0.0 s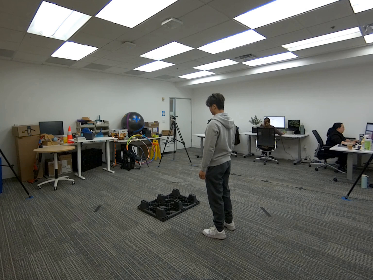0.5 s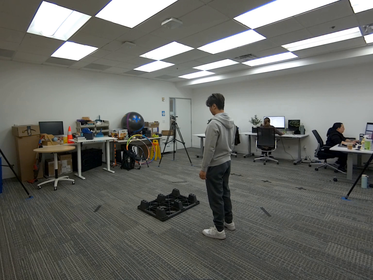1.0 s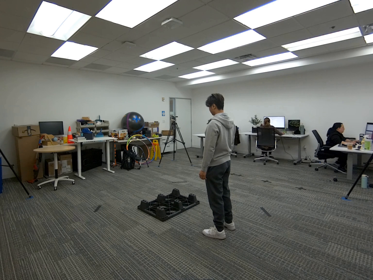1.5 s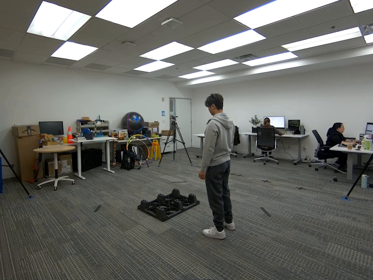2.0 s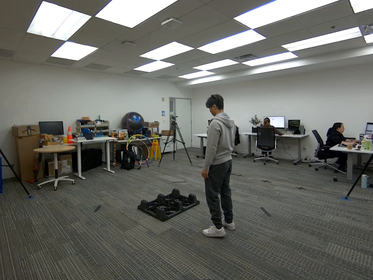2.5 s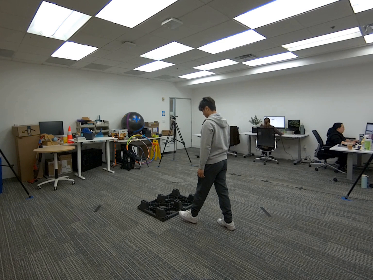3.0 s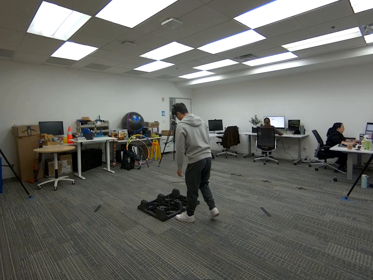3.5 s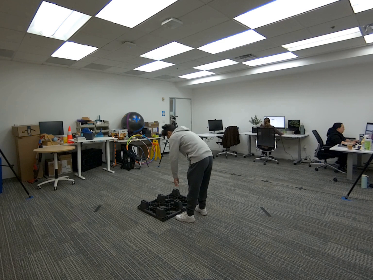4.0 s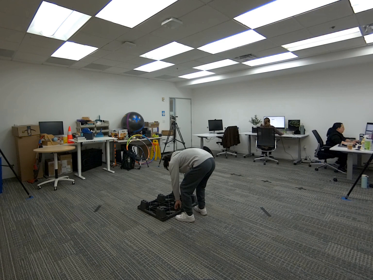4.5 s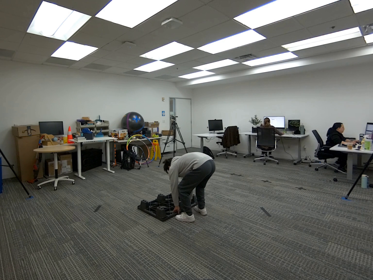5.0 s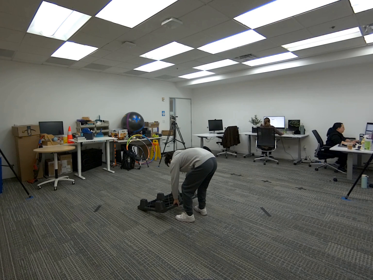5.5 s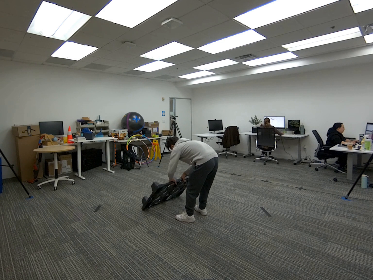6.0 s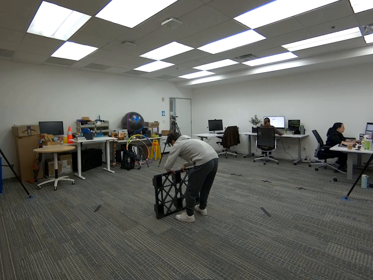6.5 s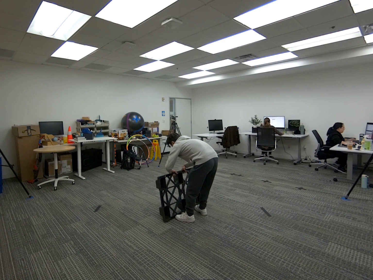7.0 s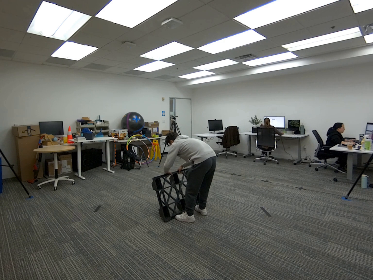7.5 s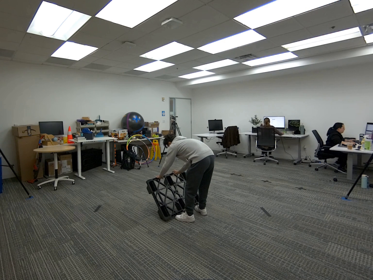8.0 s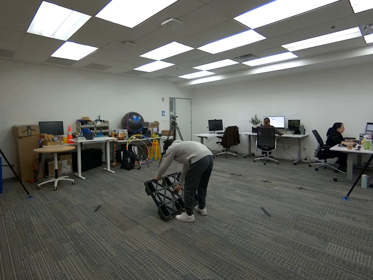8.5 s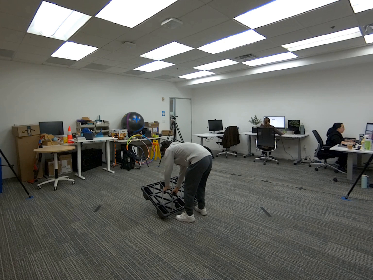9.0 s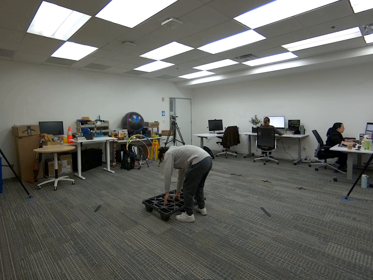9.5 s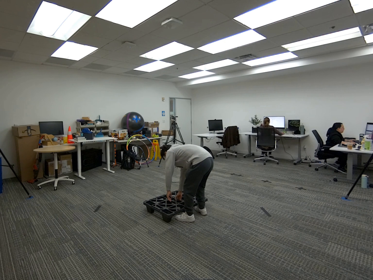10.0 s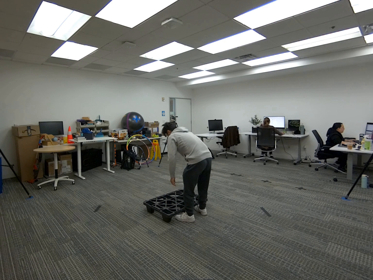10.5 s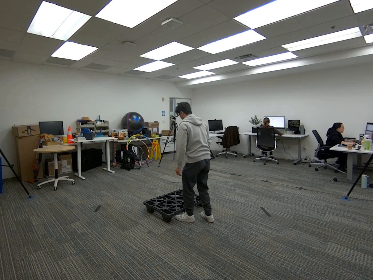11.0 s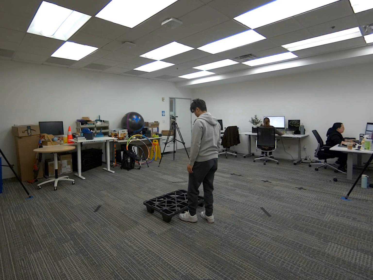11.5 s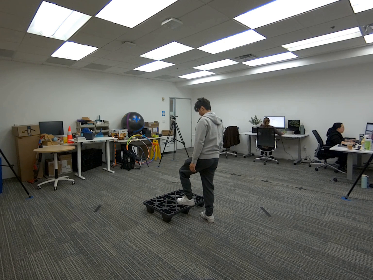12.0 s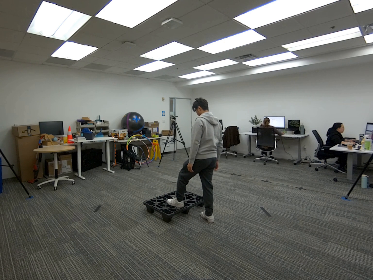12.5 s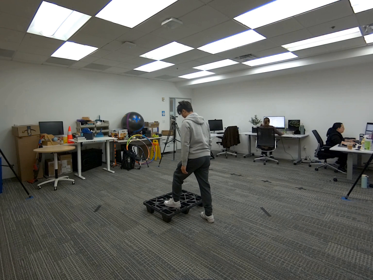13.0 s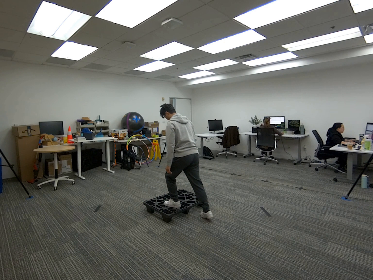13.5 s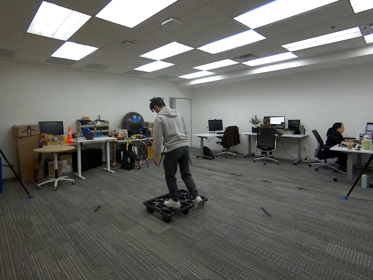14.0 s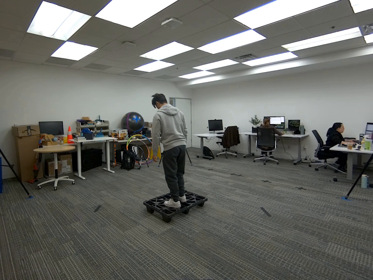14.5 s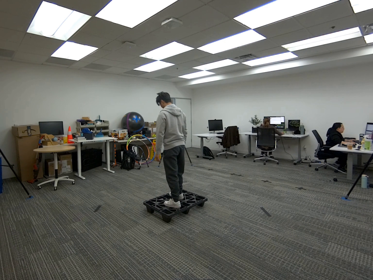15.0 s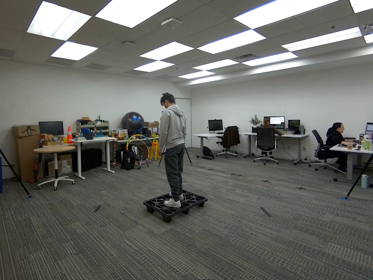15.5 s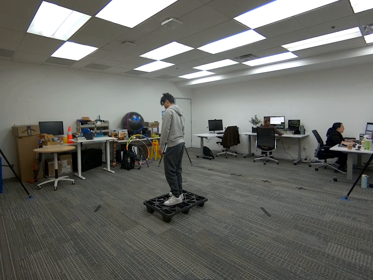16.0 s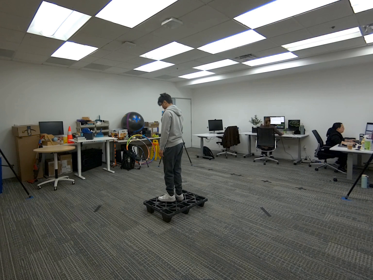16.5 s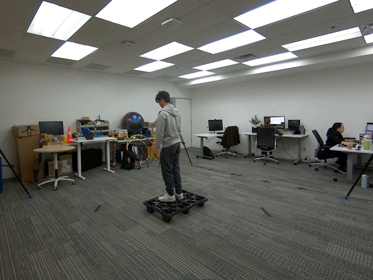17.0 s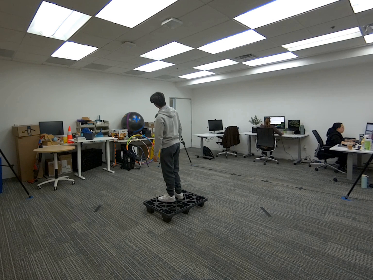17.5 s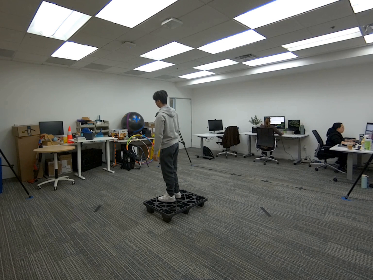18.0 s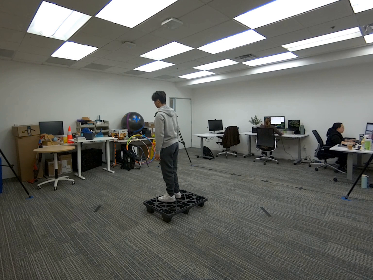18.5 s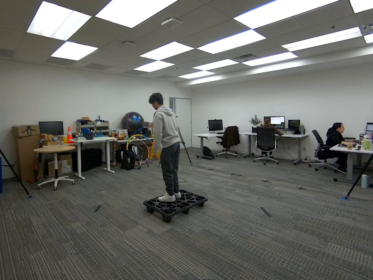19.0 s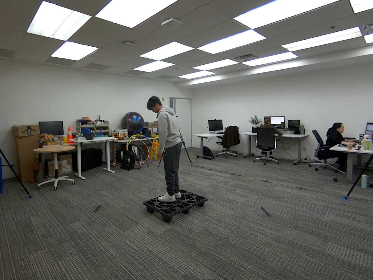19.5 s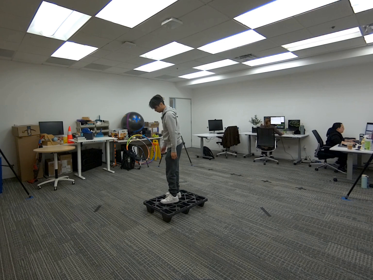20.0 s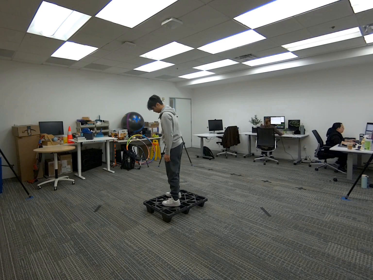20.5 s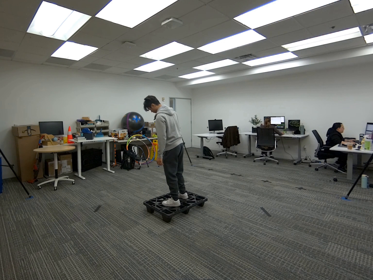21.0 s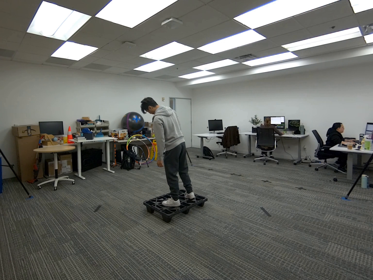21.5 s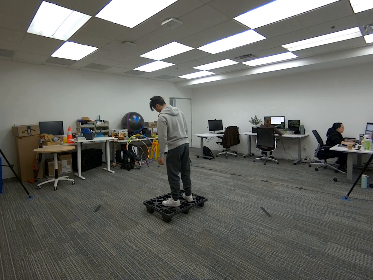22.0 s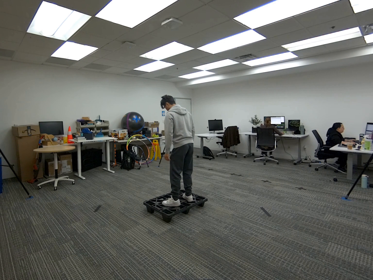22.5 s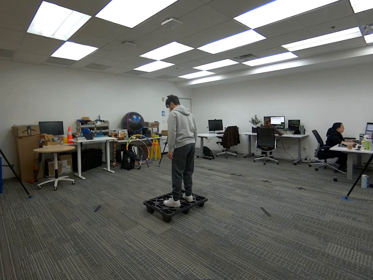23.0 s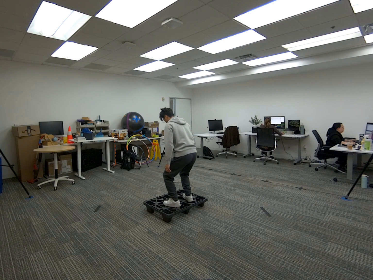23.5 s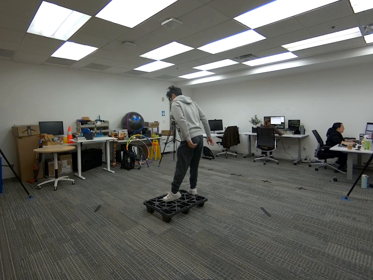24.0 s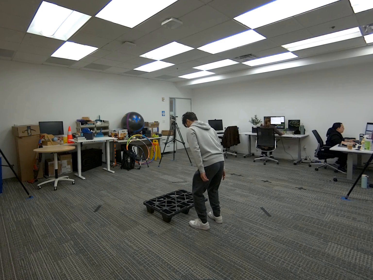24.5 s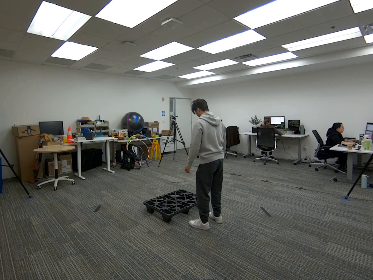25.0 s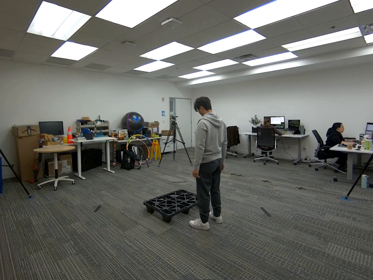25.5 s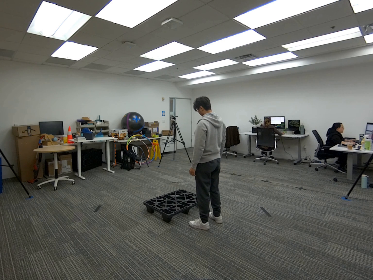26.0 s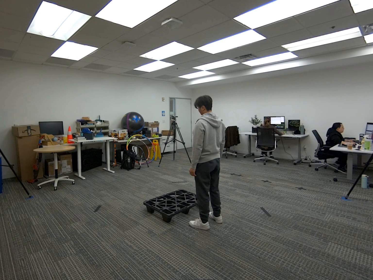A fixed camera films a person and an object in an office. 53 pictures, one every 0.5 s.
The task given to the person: Walk over to the black platform on the ground and flip the platfrom over and step onto the platform and jump off the platform using both feet.
